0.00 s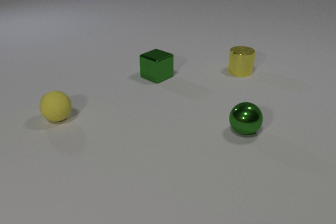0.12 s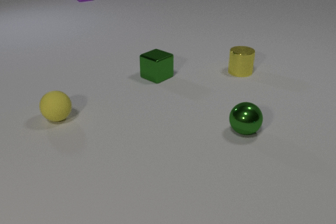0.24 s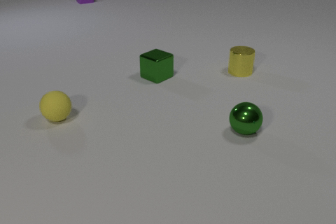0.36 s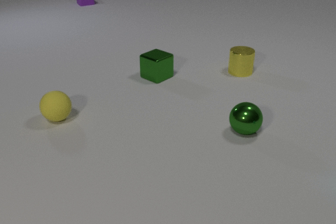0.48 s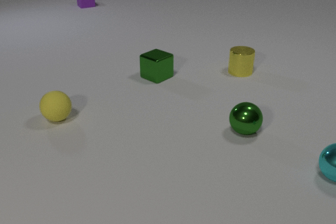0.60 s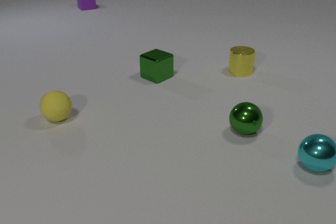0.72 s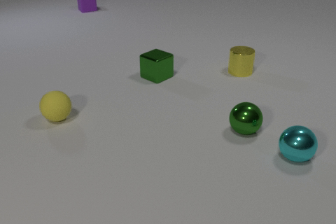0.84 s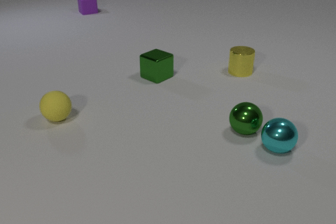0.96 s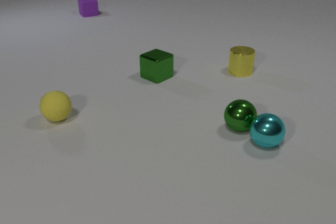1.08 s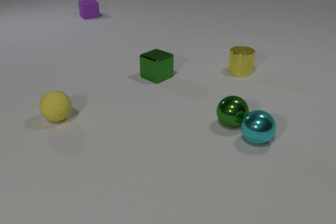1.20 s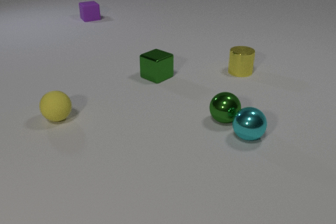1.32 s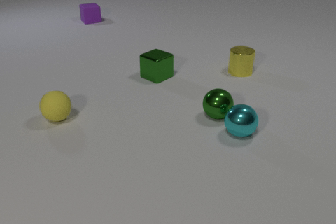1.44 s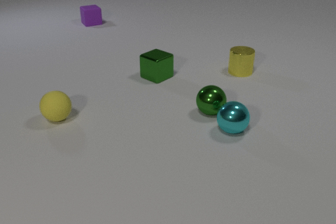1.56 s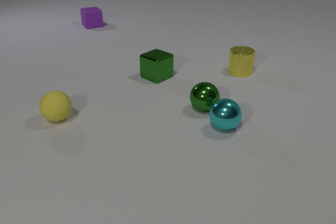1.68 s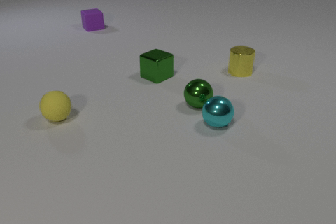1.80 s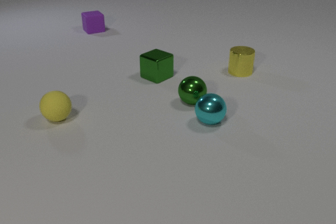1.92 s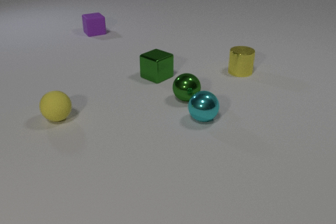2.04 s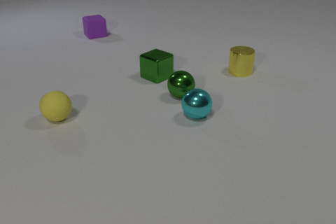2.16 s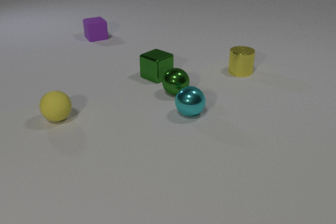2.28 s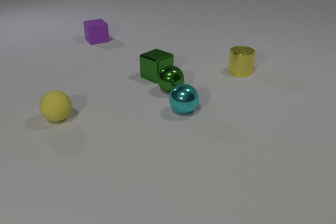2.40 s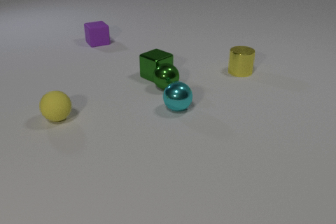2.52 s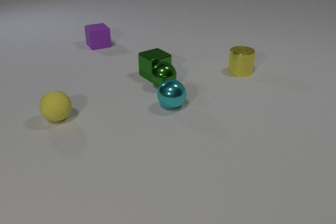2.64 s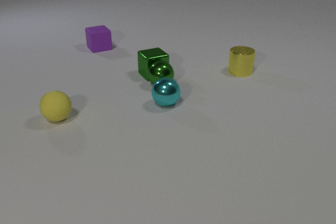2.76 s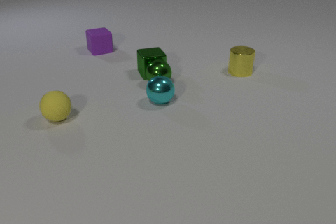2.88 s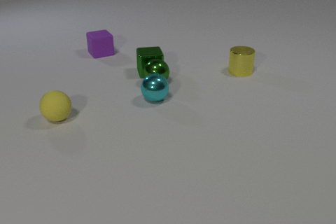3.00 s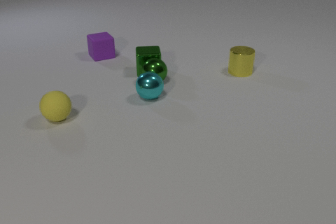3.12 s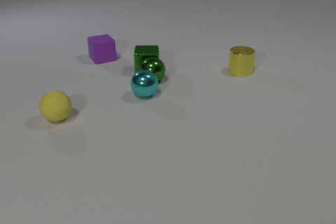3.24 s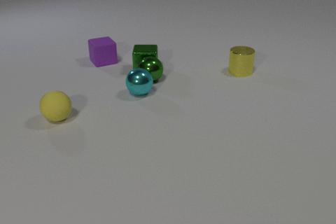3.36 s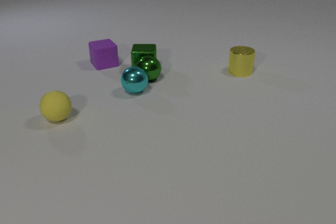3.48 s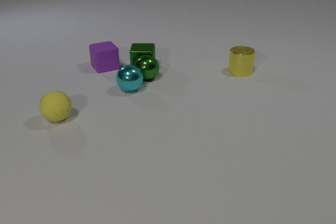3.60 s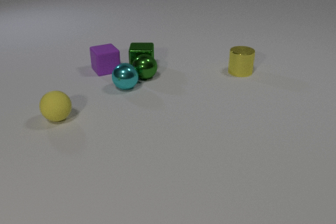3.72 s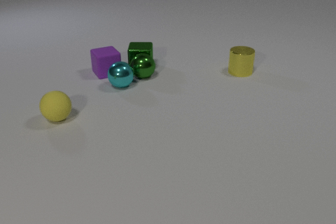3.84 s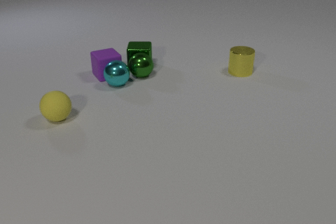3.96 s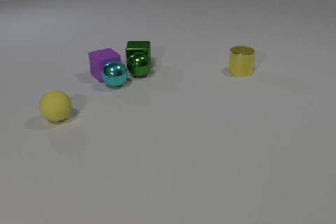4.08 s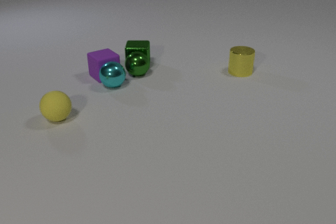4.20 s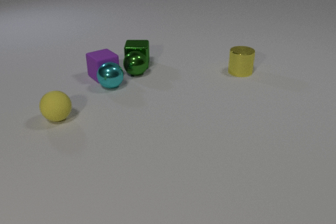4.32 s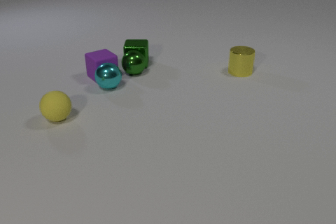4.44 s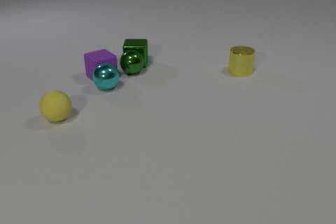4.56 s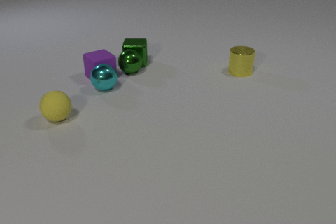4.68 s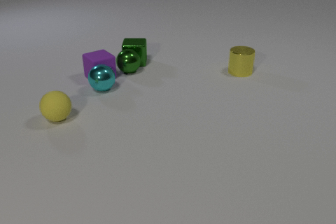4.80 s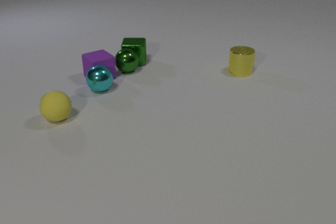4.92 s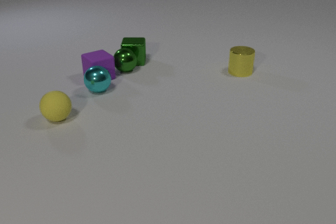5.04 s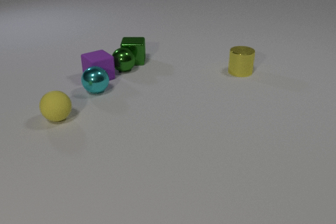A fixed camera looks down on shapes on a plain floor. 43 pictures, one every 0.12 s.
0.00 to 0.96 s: The cyan metal sphere comes in at the right edge, rolls to the left and away from the camera. The purple rubber cube slides toward the camera. The cyan metal sphere and the green metal sphere collide.
0.96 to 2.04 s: The cyan metal sphere rolls to the left and away from the camera. The green metal sphere rolls away from the camera and to the left. The purple rubber cube slides toward the camera.
2.04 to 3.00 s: The cyan metal sphere rolls to the left and away from the camera. The green metal sphere rolls away from the camera and to the left. The green metal cube slides away from the camera and to the left, spins clockwise seen from above by about 45 degrees, its near face sliding to the left. The purple rubber cube slides toward the camera. The green metal sphere and the green metal cube collide.
3.00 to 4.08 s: The cyan metal sphere rolls to the left and away from the camera. The green metal sphere rolls away from the camera and to the left. The green metal cube slides away from the camera and to the left. The purple rubber cube slides toward the camera. The cyan metal sphere and the purple rubber cube collide.
4.08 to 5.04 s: The cyan metal sphere rolls to the left and toward the camera. The green metal sphere rolls to the left and away from the camera. The green metal cube slides away from the camera. The purple rubber cube slides to the left.
What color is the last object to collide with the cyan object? purple.
What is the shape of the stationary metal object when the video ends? cylinder.
What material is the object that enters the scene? metal.
